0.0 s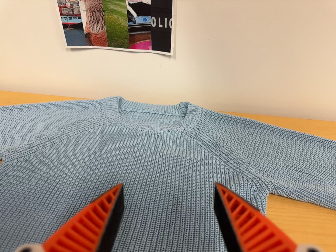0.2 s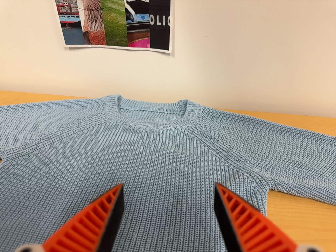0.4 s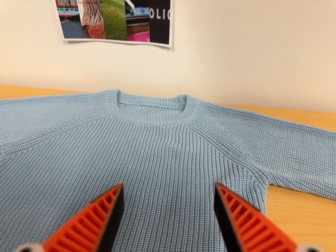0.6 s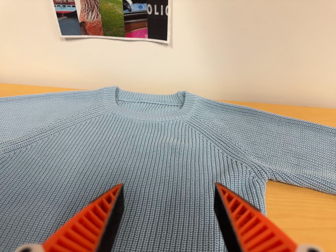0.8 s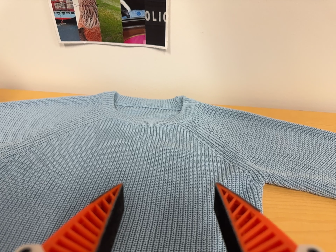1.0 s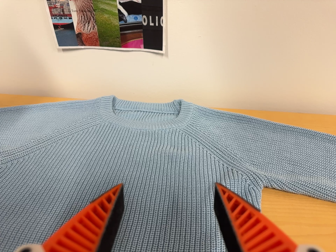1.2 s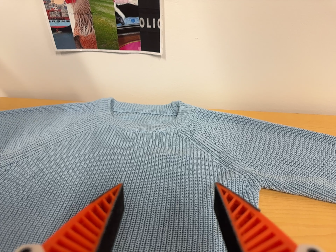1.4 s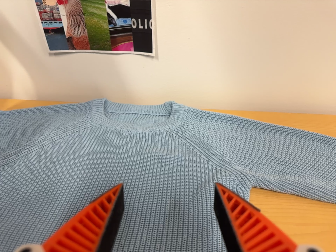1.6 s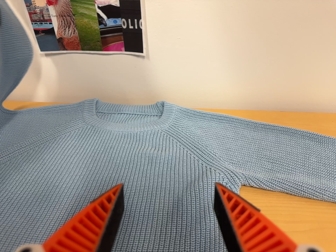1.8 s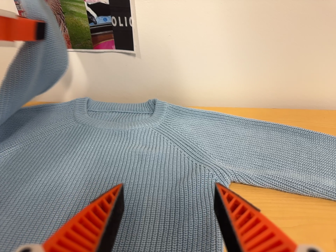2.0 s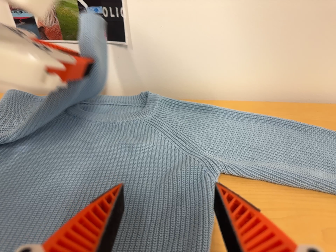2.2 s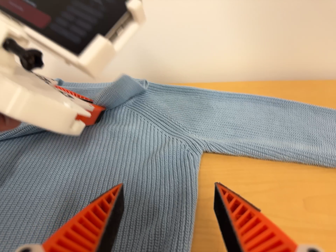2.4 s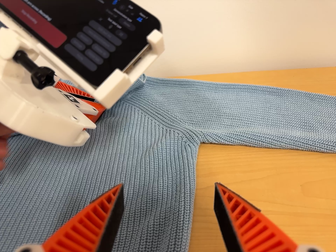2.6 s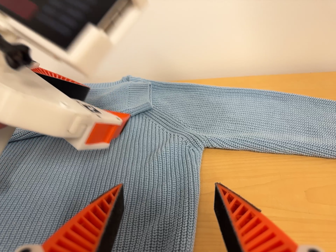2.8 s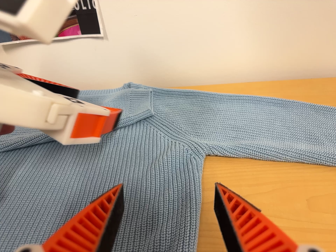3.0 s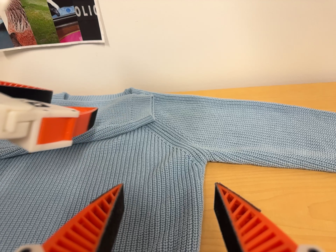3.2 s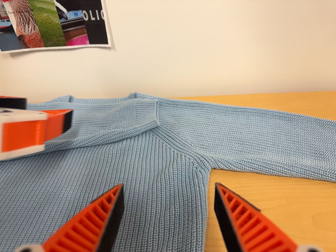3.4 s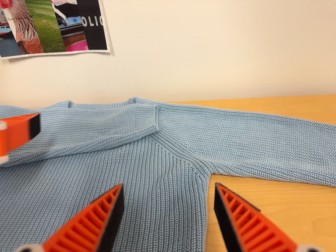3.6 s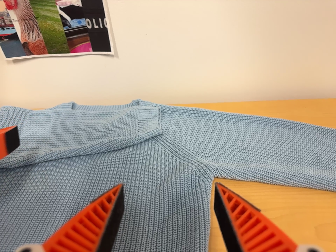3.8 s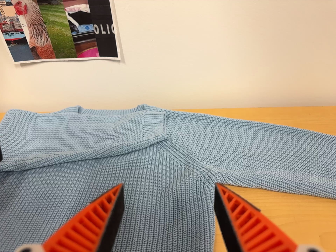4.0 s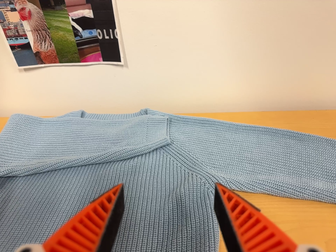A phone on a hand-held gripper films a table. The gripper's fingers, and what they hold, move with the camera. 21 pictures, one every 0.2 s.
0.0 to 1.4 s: The camera shifts only a little, or ends up much as it began.
1.4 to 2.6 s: The camera travels to its right, about 7 cm, so close, fixed things drift to the left.
2.6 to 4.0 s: The camera shifts only a little, or ends up much as it began.
The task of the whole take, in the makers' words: left arm across.
The film runs forward here.
